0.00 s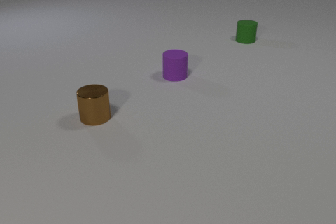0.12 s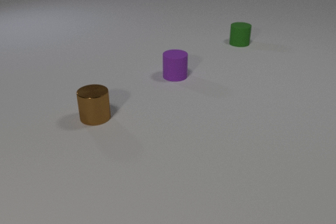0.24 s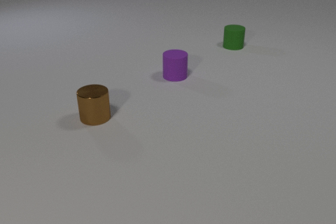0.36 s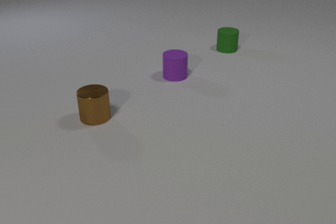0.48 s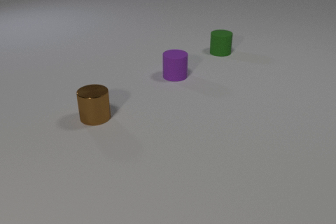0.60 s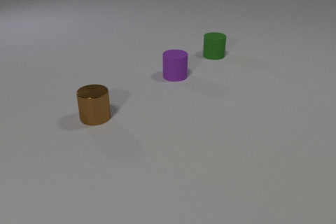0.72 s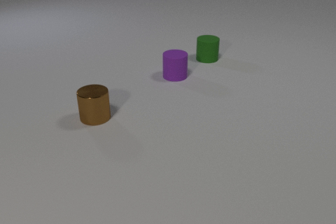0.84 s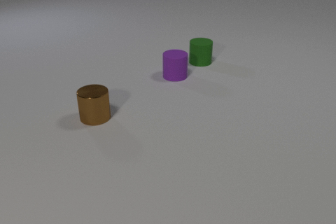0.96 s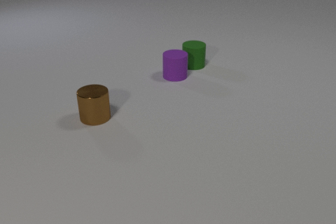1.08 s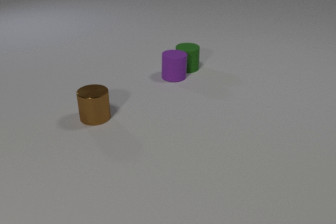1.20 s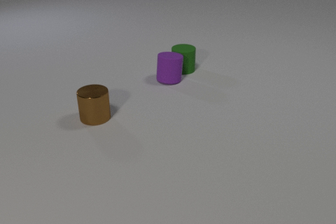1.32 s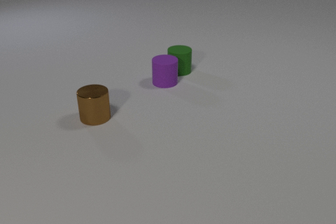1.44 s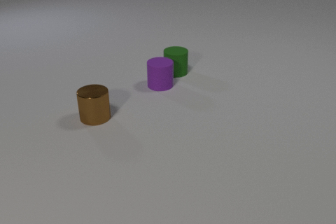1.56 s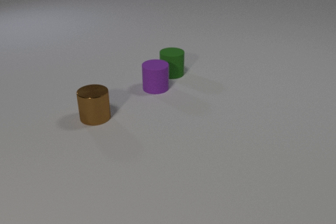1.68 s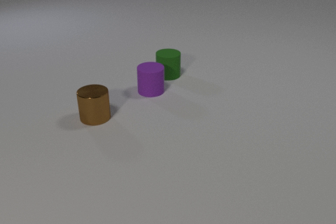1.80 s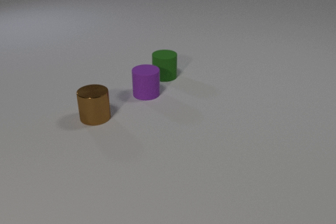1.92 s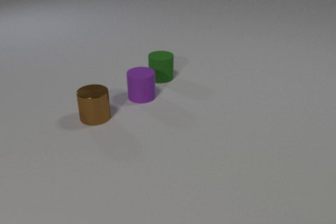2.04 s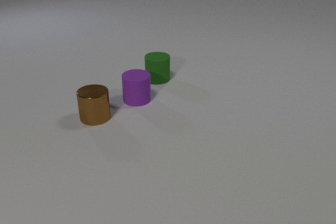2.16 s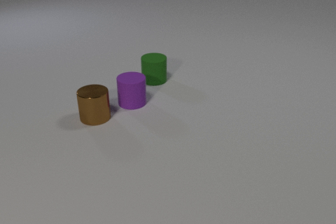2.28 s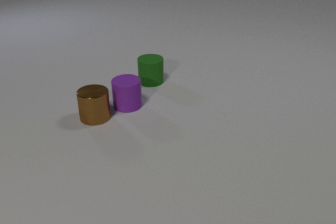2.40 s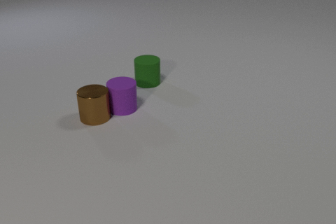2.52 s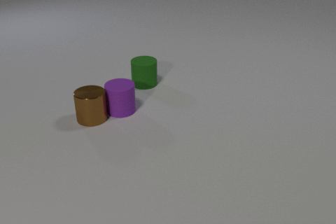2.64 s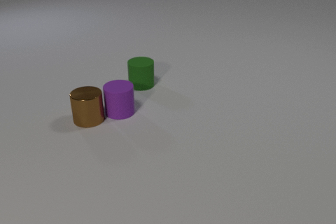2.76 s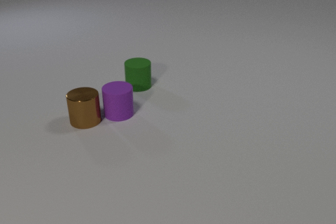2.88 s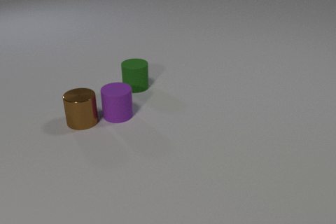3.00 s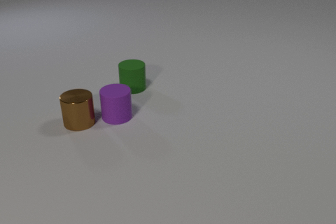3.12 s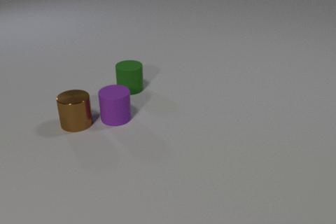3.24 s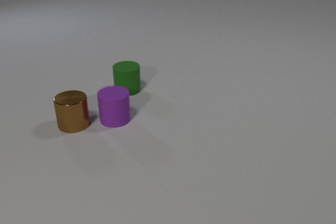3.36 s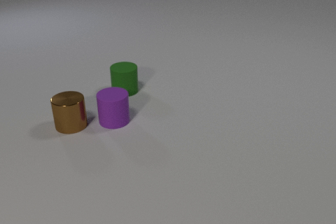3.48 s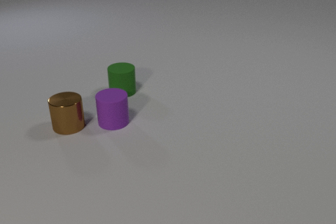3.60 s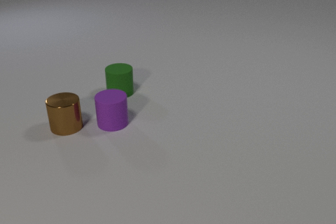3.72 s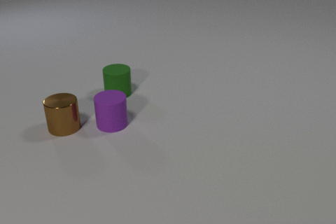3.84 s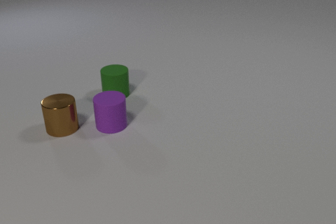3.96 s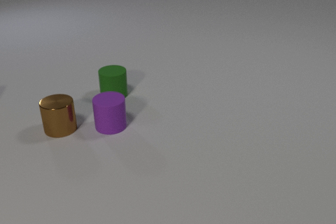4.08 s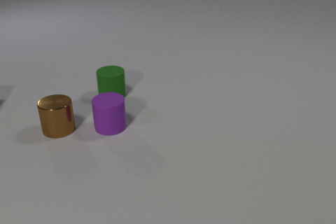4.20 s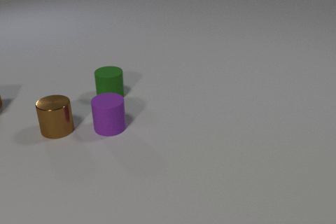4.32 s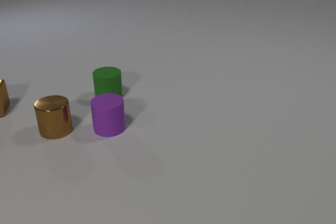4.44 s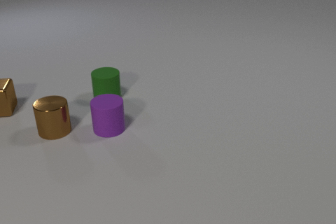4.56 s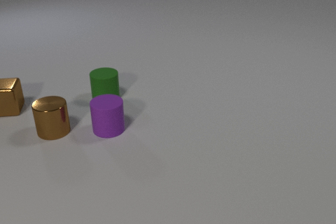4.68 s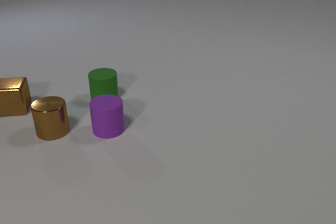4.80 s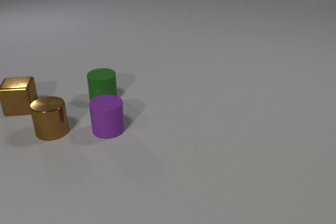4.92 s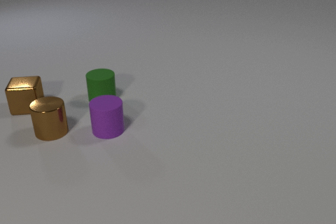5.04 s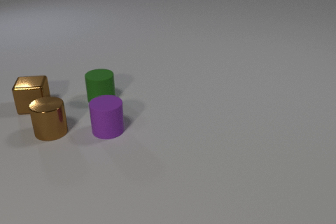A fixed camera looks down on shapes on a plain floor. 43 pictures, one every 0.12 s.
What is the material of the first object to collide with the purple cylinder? rubber.
What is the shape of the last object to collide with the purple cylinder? cylinder.
How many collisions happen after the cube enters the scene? 0.
0.00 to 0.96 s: The green rubber cylinder slides toward the camera and to the left.
0.96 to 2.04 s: The green rubber cylinder slides to the left and toward the camera. The purple rubber cylinder slides toward the camera and to the left. The green rubber cylinder and the purple rubber cylinder collide.
2.04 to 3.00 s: The green rubber cylinder slides to the left and toward the camera. The purple rubber cylinder slides toward the camera and to the left. The brown metal cylinder slides to the left and toward the camera. The purple rubber cylinder and the brown metal cylinder collide.
3.00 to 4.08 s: The green rubber cylinder slides to the left and toward the camera. The purple rubber cylinder slides toward the camera. The brown metal cylinder slides to the left.
4.08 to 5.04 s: The green rubber cylinder slides to the left and toward the camera. The brown metal cube comes in at the left edge, slides to the right. The brown metal cylinder slides to the left.
